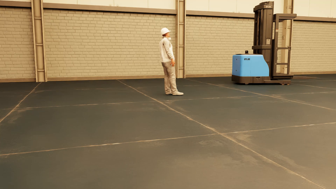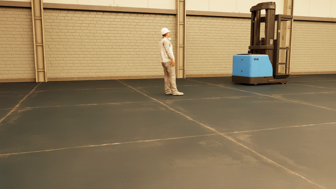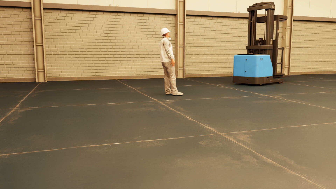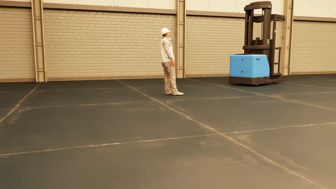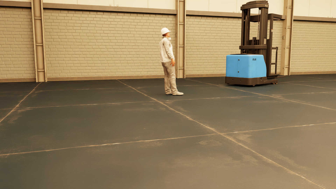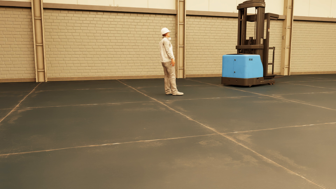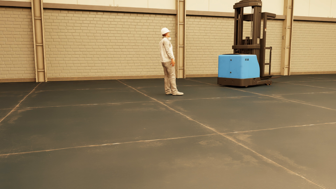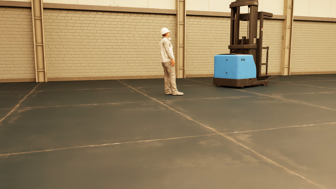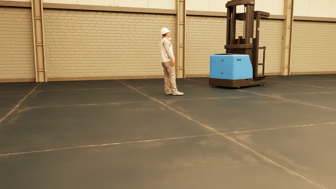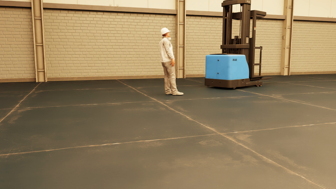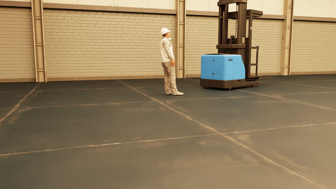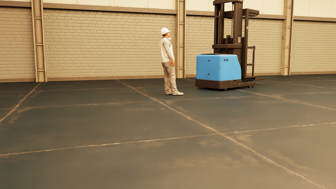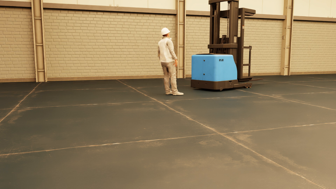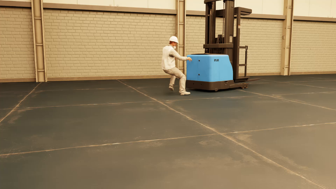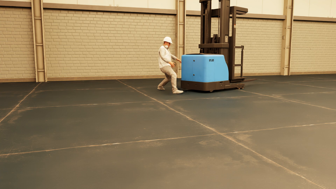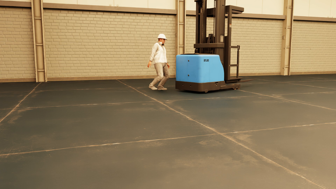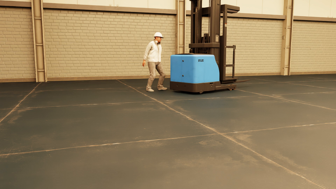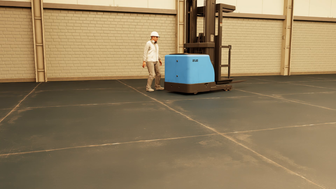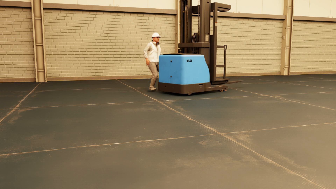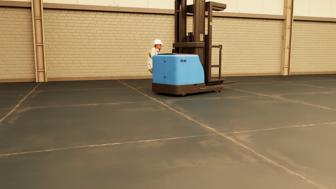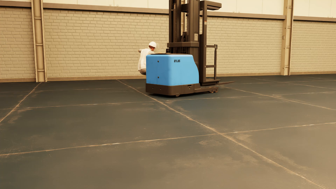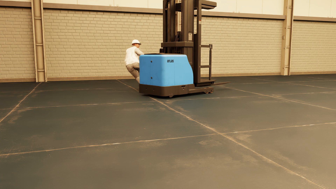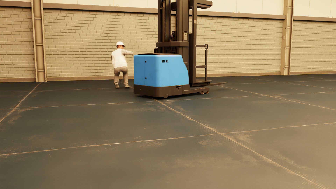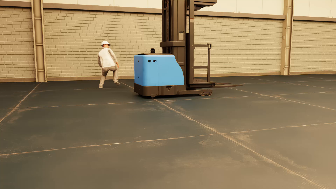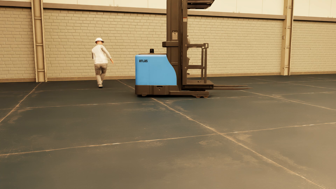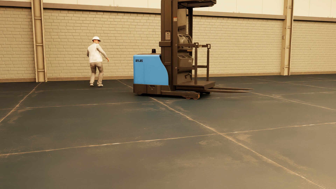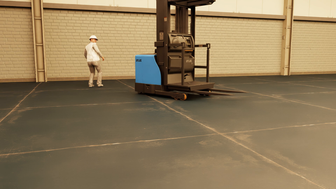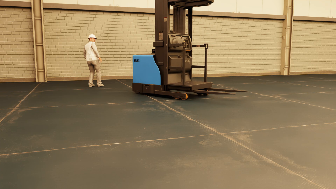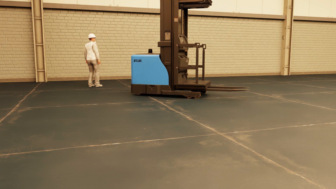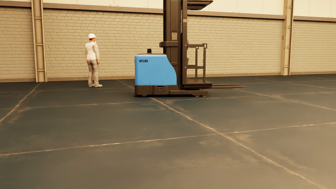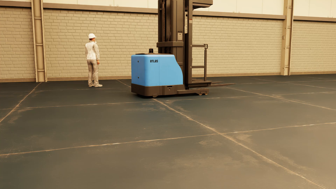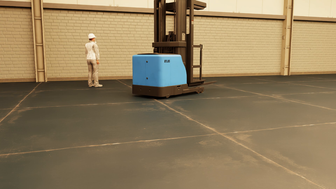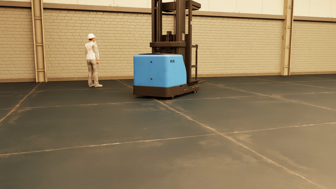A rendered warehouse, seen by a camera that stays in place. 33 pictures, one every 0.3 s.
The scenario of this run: Near miss between a forklift and a person.
